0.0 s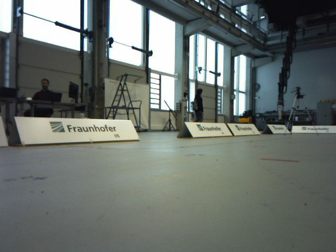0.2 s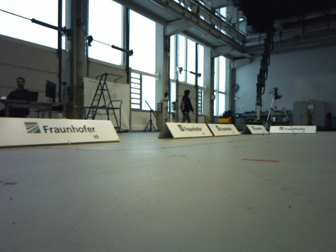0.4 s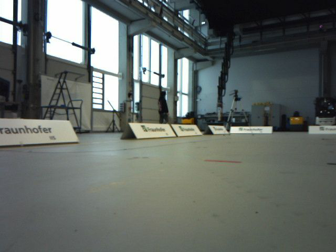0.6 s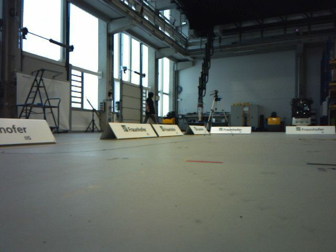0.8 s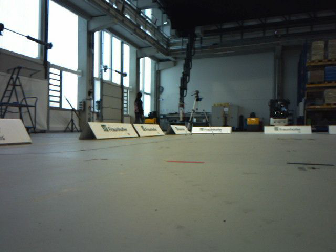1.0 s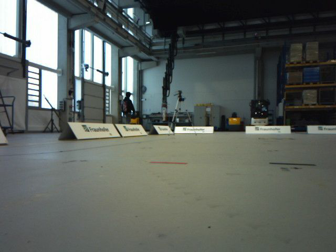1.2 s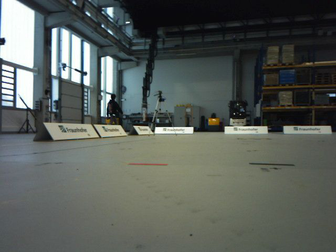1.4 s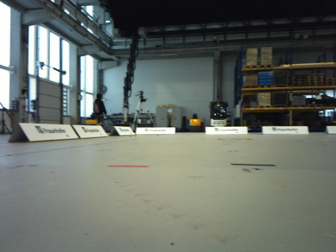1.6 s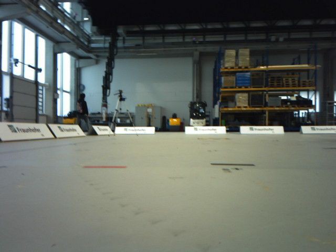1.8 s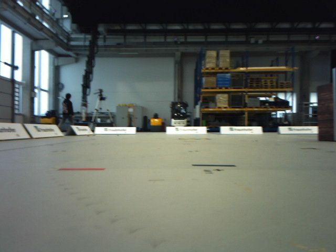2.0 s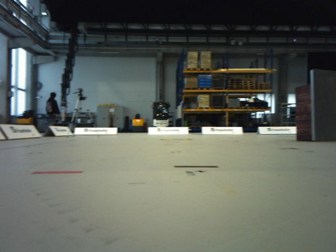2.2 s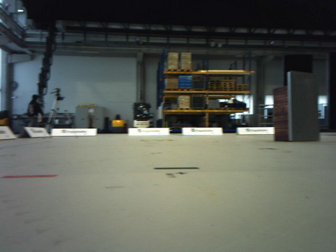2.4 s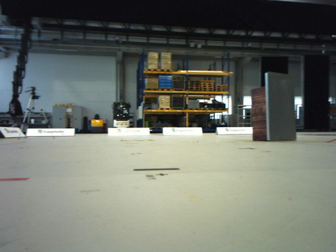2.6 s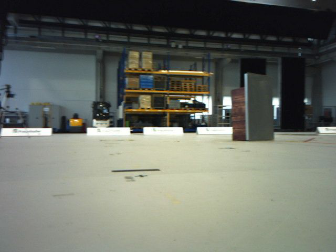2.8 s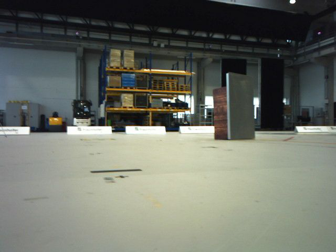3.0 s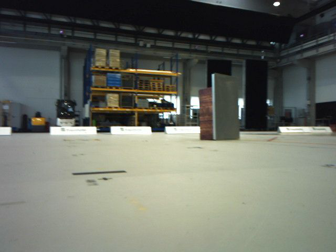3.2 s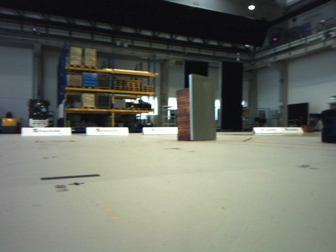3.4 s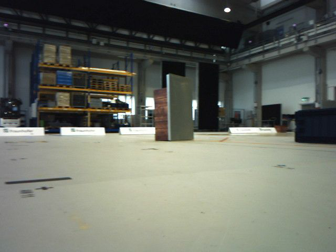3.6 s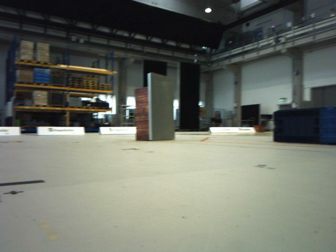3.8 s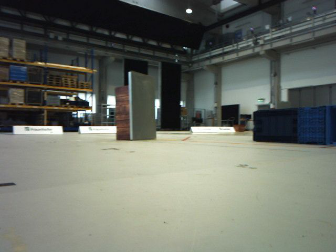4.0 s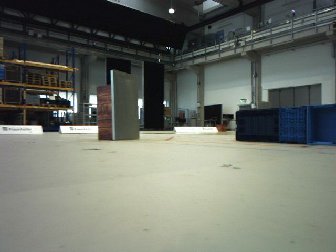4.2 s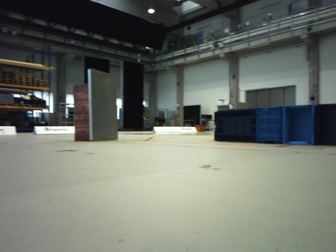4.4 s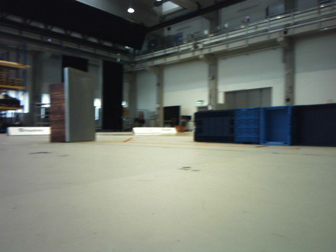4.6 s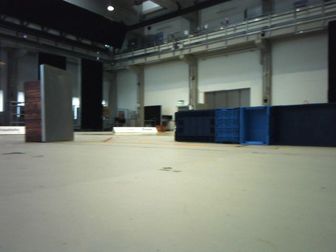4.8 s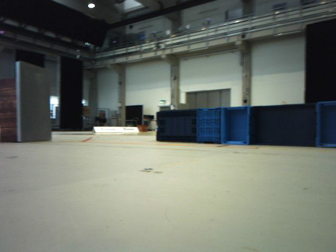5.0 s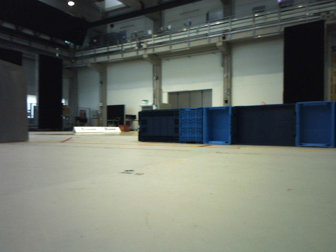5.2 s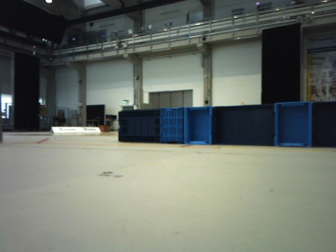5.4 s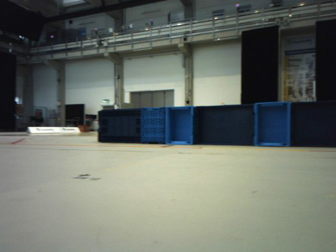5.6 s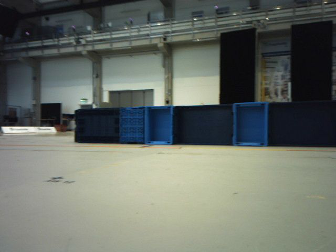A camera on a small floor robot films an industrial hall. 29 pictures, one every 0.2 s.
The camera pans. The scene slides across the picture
to the left.
The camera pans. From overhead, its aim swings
clockwise.
0.0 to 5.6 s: The scene slides to the left, as the camera pans about 105 degrees to its right. It travels forward, about 1 m.
The film runs forward here.
